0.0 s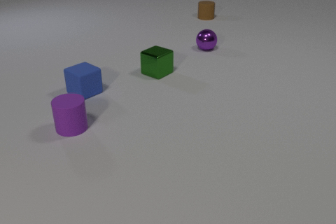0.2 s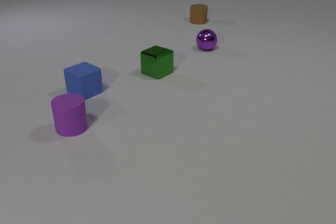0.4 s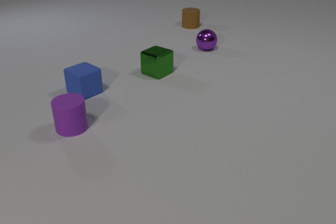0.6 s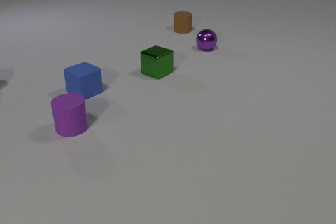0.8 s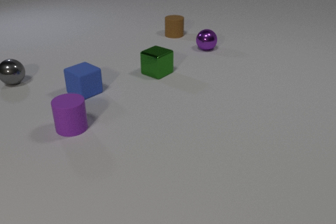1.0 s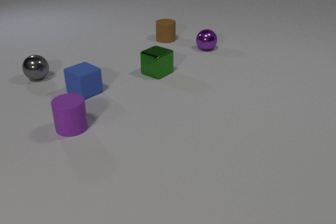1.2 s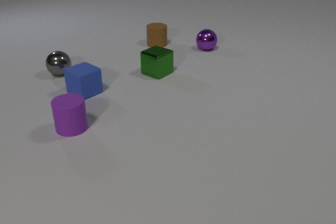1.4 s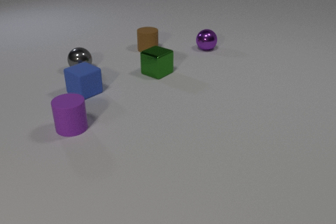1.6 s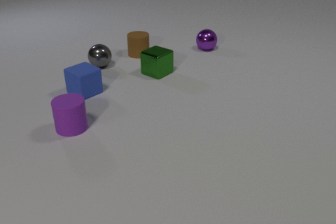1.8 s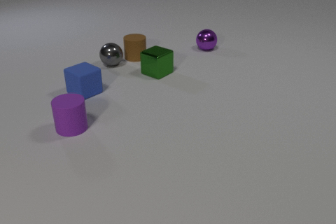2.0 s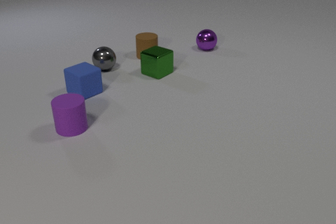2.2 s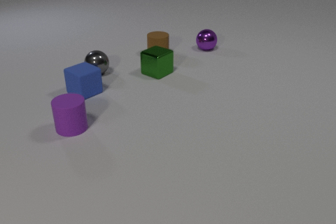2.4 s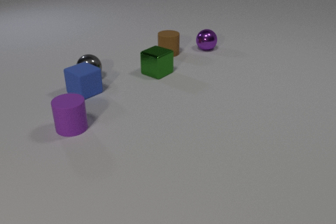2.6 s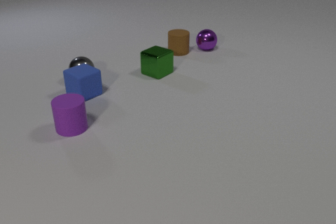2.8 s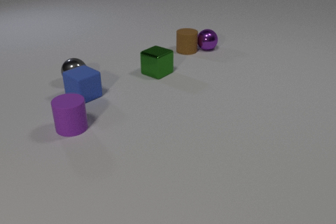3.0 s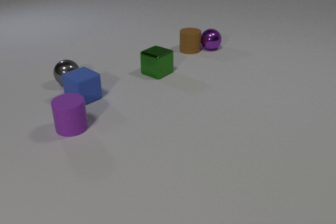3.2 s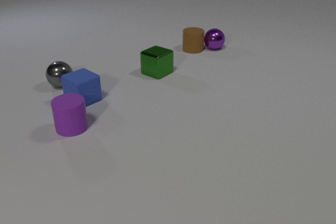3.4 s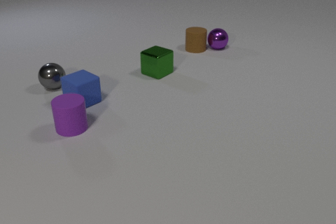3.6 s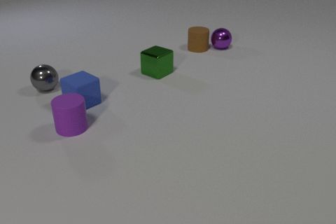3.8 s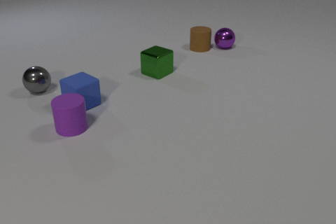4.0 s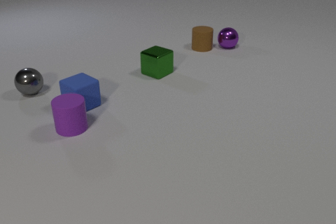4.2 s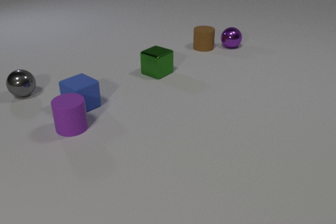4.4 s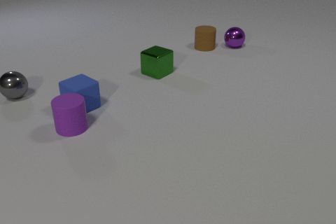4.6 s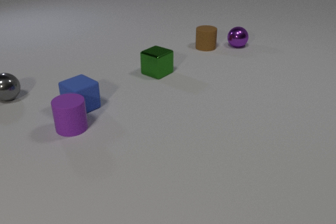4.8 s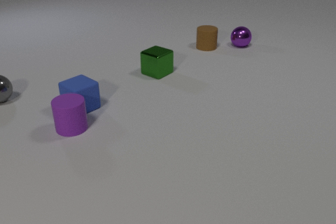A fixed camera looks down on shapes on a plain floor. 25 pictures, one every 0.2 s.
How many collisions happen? 3.
How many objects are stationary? 2.
What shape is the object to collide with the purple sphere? cylinder.
0.0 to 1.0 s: The gray metal sphere comes in at the left edge, rolls to the right. The brown rubber cylinder slides toward the camera and to the left.
1.0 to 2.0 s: The gray metal sphere rolls to the right. The brown rubber cylinder slides toward the camera and to the left. The gray metal sphere and the brown rubber cylinder collide.
2.0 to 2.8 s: The gray metal sphere rolls to the left and toward the camera. The brown rubber cylinder slides to the right. The blue rubber cube slides toward the camera. The gray metal sphere and the blue rubber cube collide. The brown rubber cylinder and the purple metal sphere collide.
2.8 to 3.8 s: The gray metal sphere rolls to the left. The brown rubber cylinder slides to the right and away from the camera. The blue rubber cube slides toward the camera. The purple metal sphere rolls to the right.
3.8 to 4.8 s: The gray metal sphere rolls to the left. The brown rubber cylinder slides to the right. The blue rubber cube slides toward the camera. The purple metal sphere rolls to the right and away from the camera.
